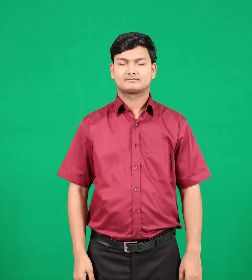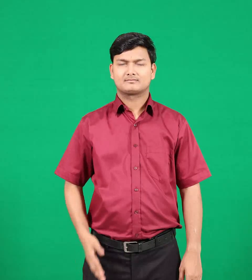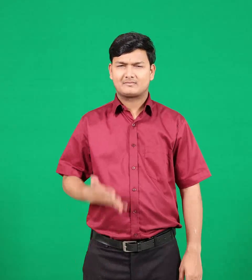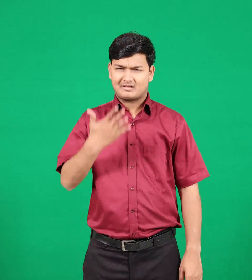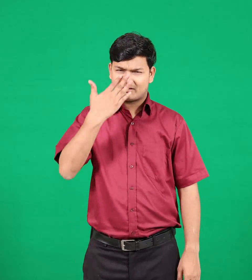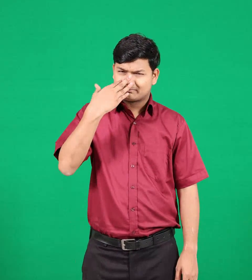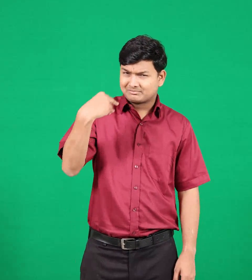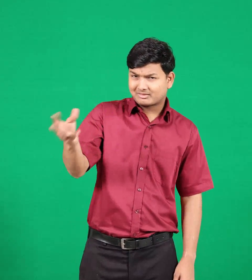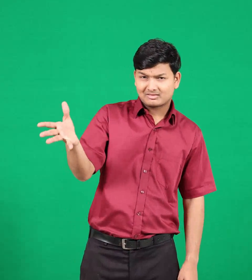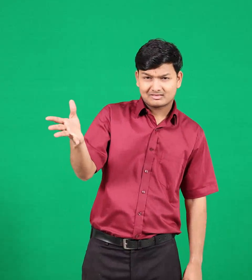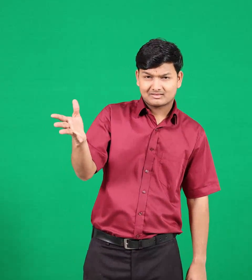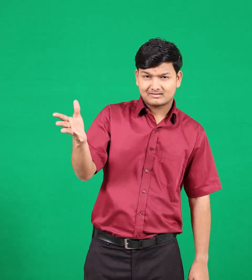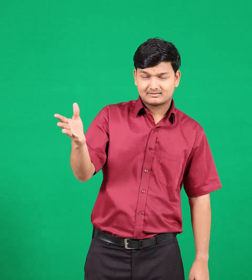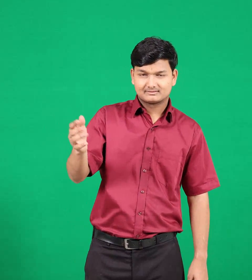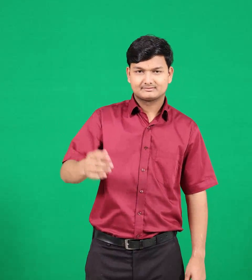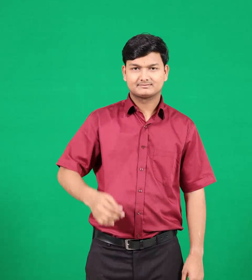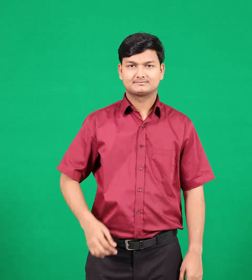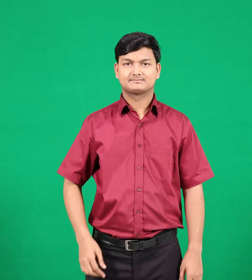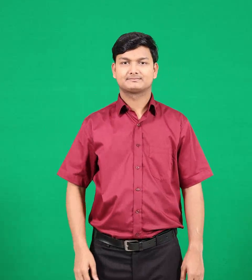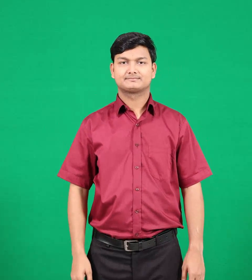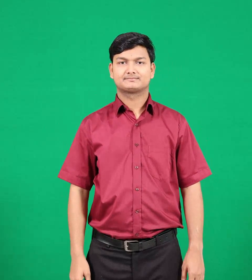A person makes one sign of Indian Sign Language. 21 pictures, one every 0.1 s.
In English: insult
